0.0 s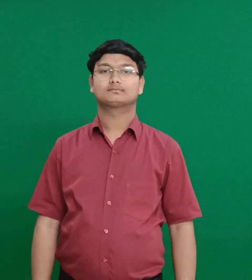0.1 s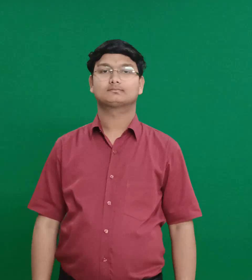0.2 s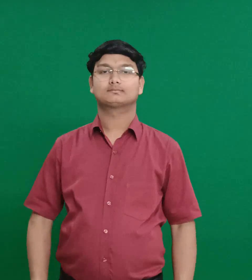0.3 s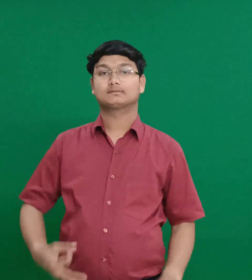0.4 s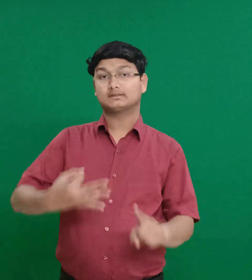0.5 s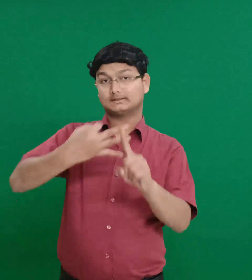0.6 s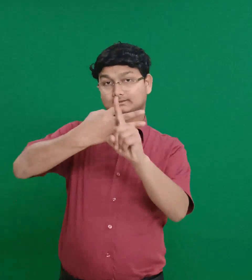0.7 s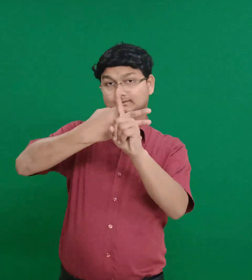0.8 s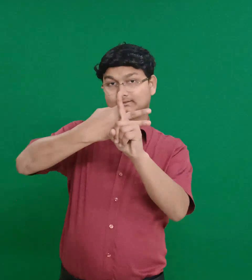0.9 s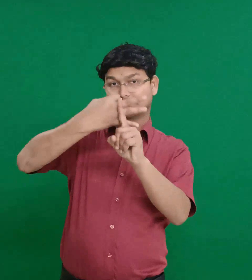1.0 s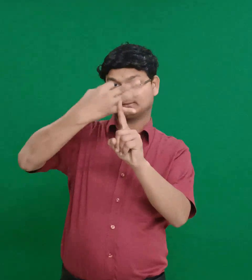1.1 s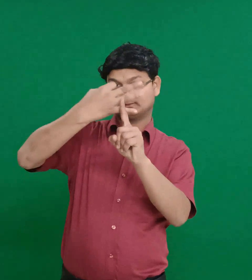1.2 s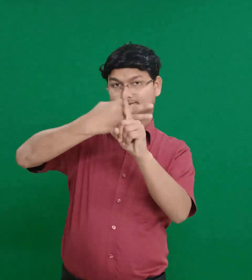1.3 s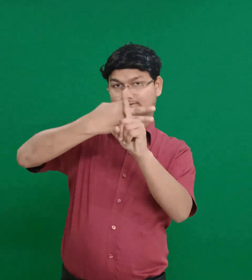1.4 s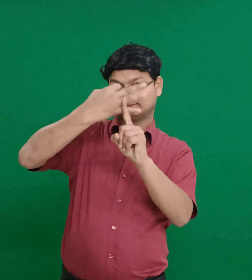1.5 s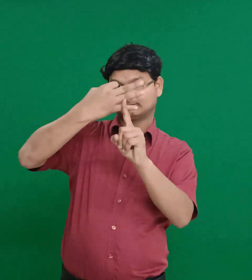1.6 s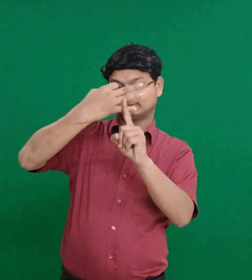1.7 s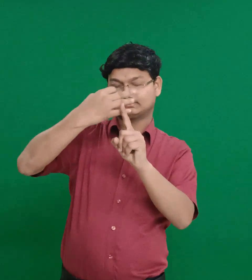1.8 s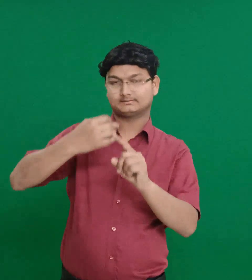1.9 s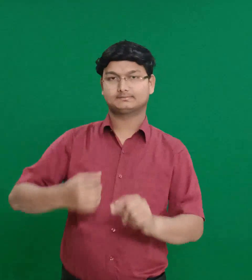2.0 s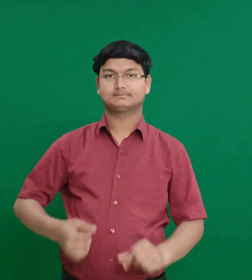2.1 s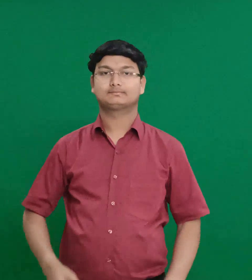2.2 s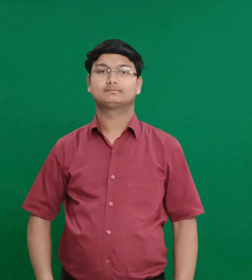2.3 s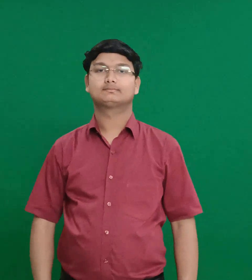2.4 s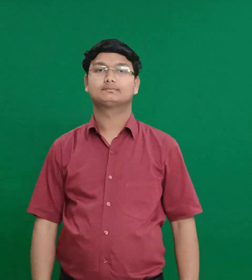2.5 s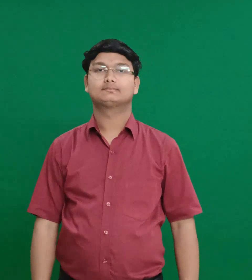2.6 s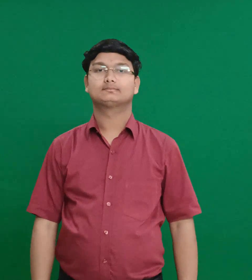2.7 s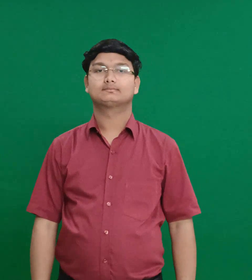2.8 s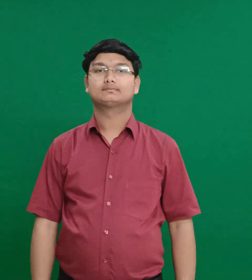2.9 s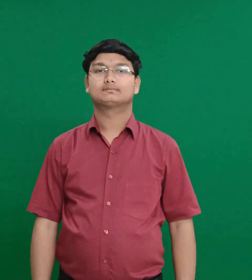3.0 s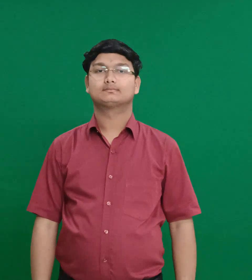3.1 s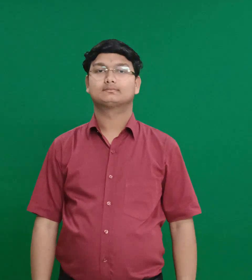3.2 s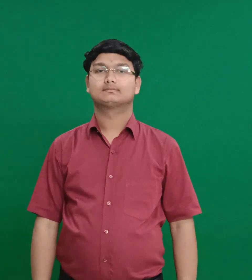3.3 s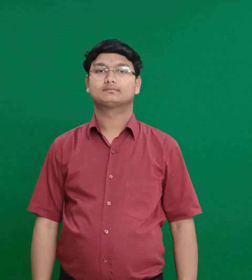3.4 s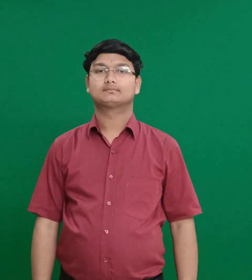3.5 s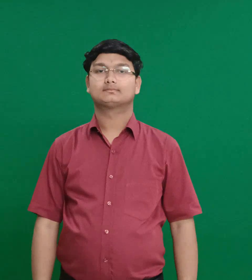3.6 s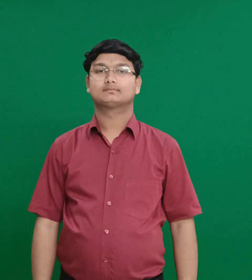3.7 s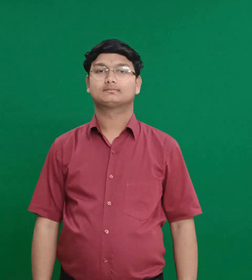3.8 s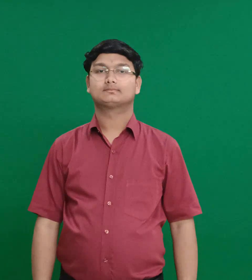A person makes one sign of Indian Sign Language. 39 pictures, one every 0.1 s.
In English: horesh
